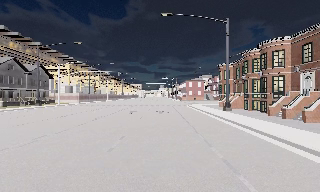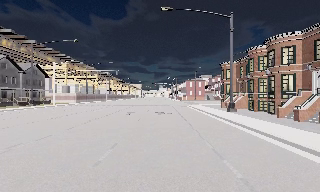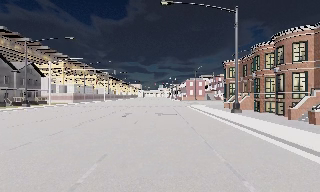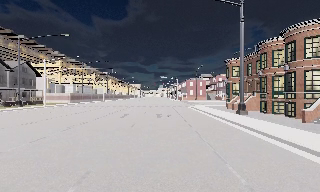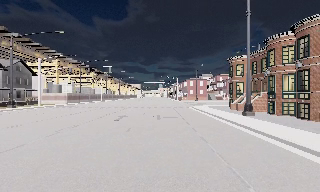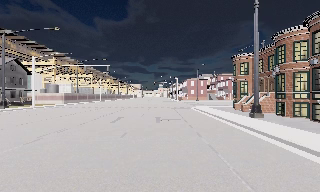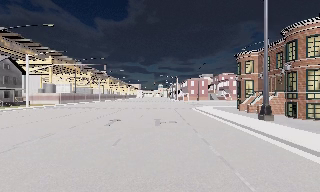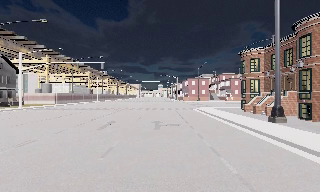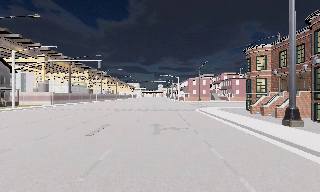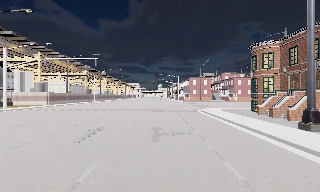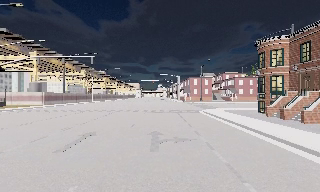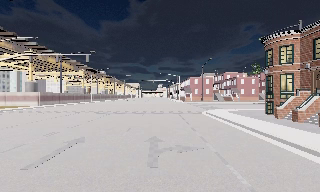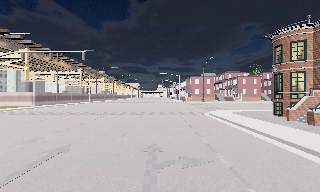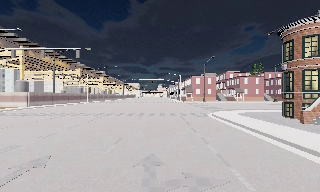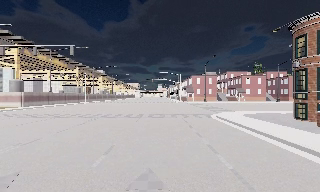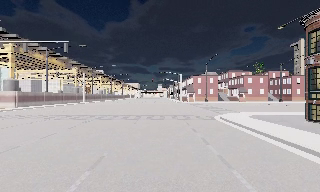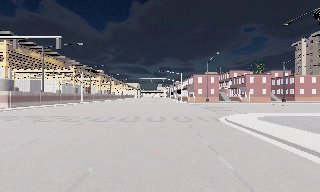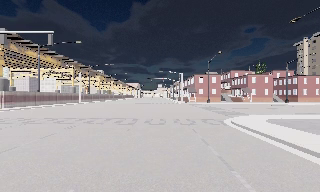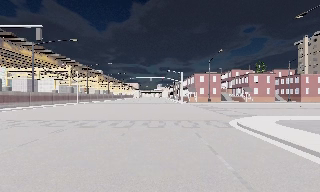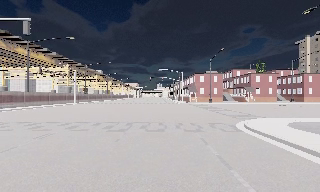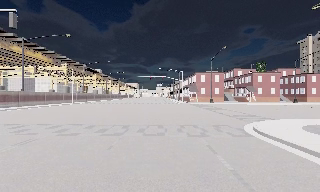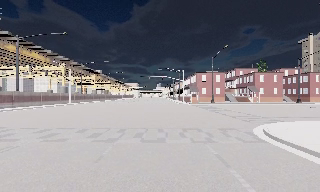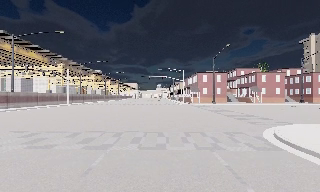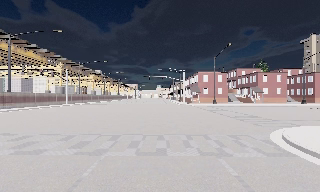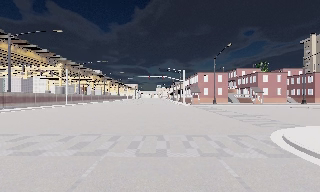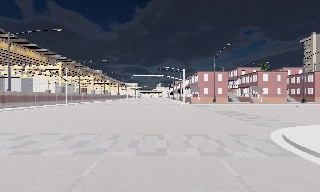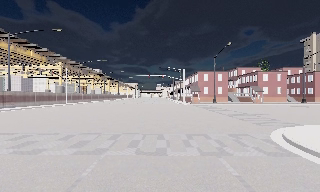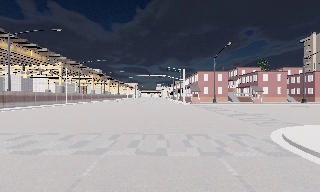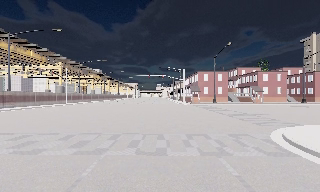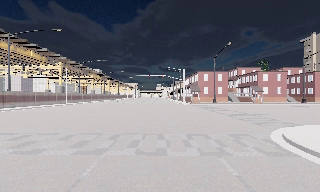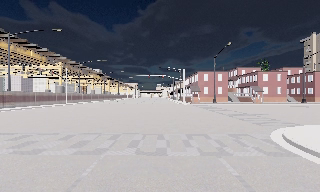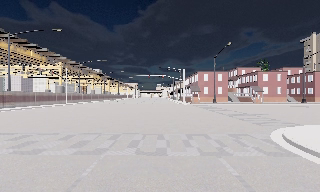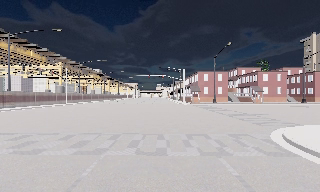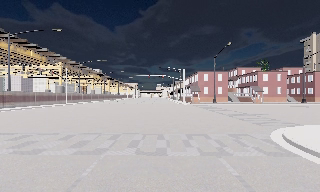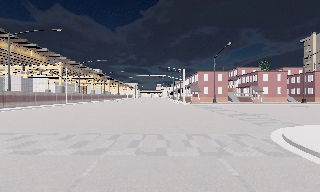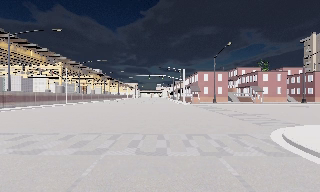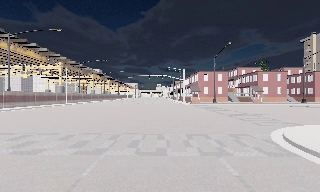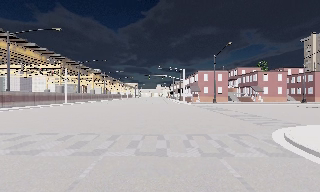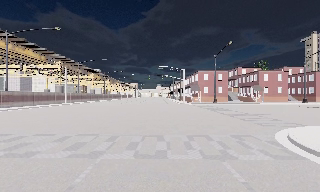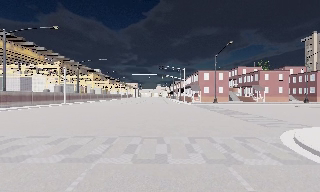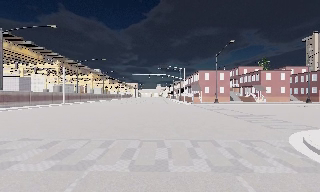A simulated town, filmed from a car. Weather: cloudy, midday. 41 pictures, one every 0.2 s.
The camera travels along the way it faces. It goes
forward.
0.0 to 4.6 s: The camera travels forward, about 25 m, so what stands in front looms larger.
4.6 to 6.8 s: The camera keeps its place and its aim.
6.8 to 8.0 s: The camera travels forward, about 1 m, so what stands in front looms larger. It gains speed.
The film runs forward here.
